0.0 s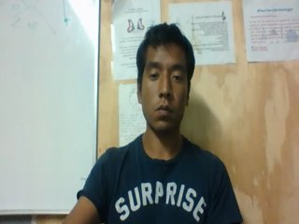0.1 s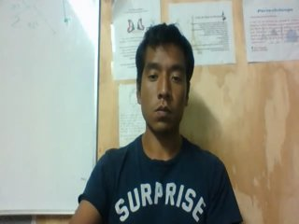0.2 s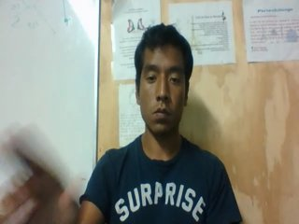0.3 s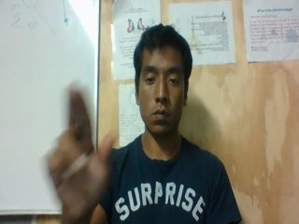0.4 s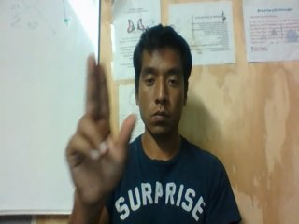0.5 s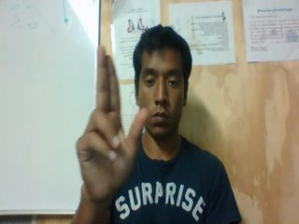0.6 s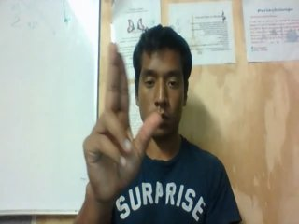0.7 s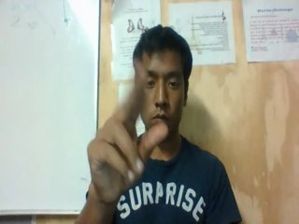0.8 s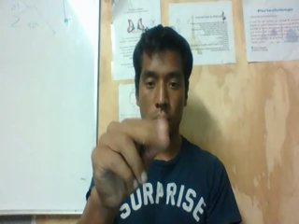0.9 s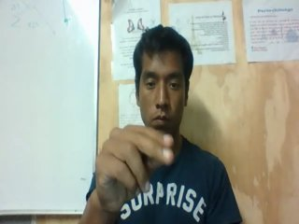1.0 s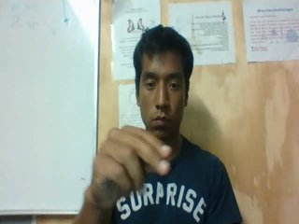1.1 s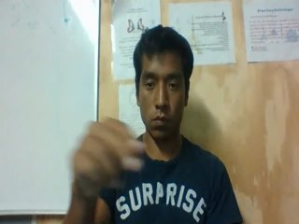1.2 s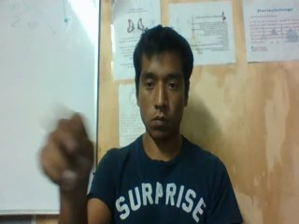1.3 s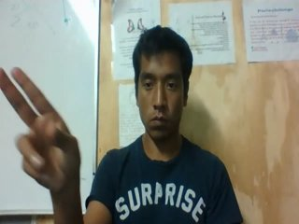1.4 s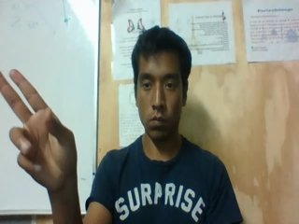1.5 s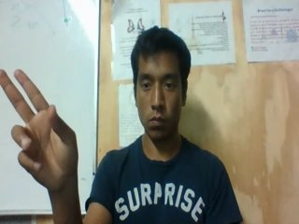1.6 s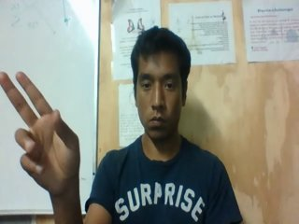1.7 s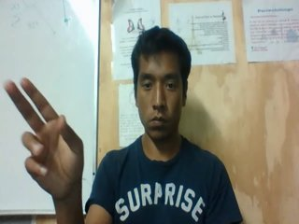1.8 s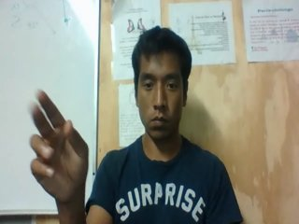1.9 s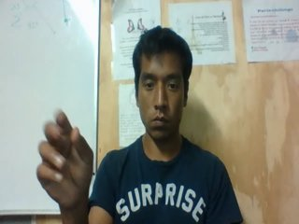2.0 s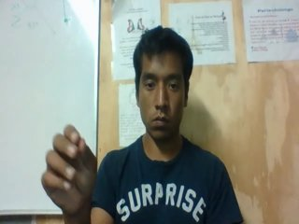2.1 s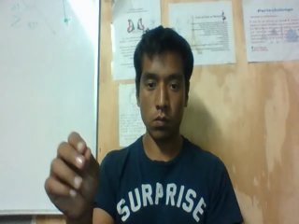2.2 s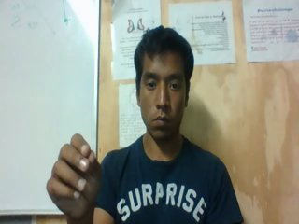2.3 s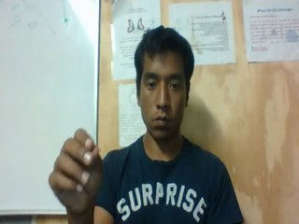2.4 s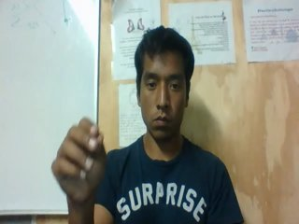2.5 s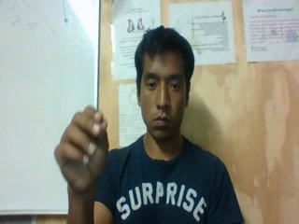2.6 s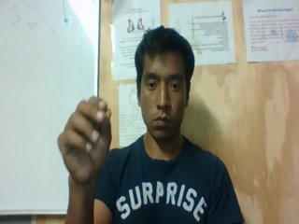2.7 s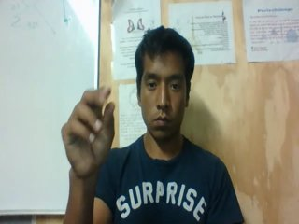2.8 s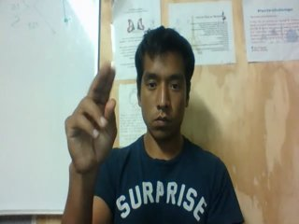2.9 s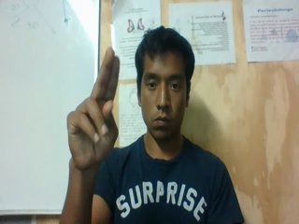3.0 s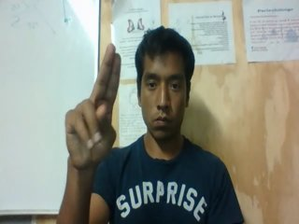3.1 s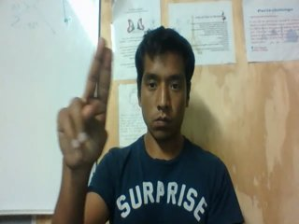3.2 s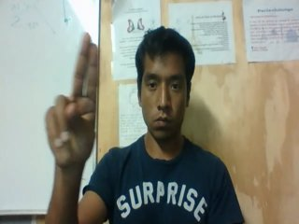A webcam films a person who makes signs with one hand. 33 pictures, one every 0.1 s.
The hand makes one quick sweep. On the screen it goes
to the left.
0.3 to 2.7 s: On the screen the hand sweeps to the left. The name of the sign: Throw right.
2.8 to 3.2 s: Pointing with two fingers.
